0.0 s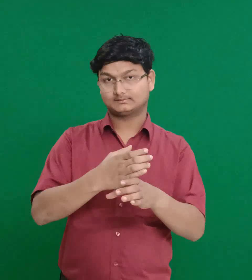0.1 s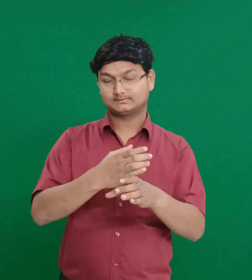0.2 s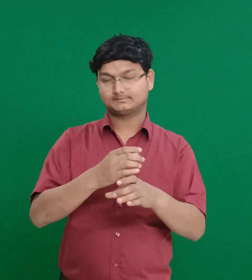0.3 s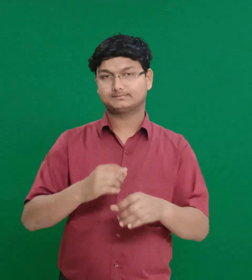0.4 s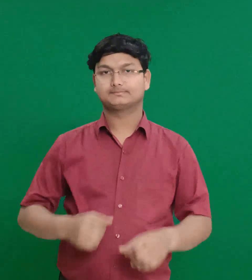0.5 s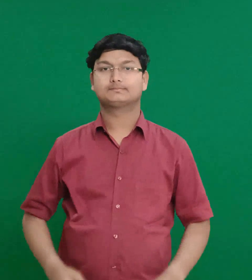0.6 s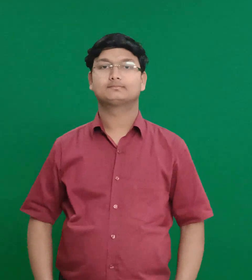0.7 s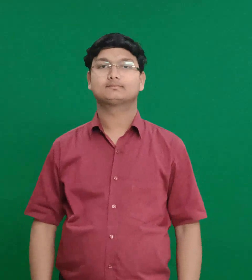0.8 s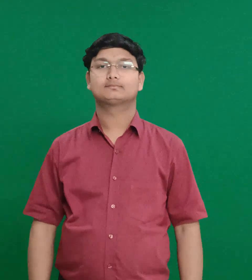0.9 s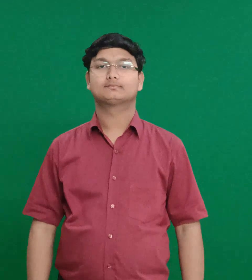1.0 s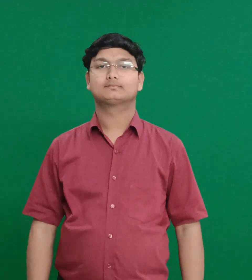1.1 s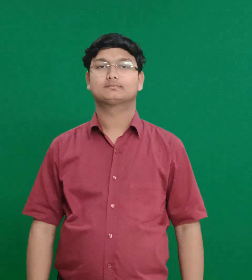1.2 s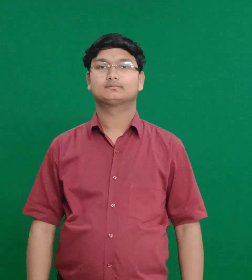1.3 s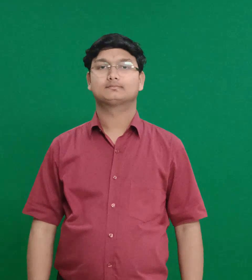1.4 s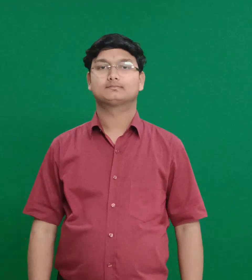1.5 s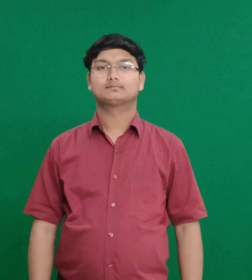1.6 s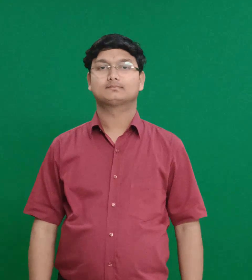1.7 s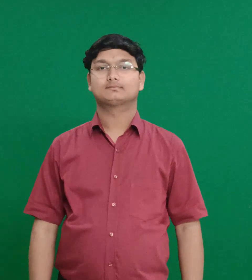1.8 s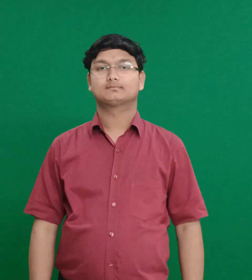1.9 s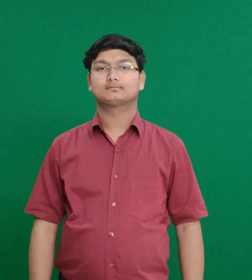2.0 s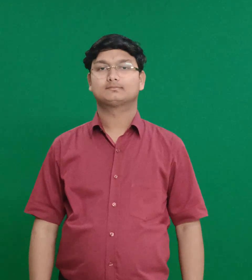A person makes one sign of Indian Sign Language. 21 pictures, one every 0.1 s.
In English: geshur
